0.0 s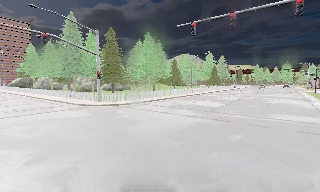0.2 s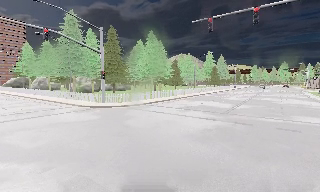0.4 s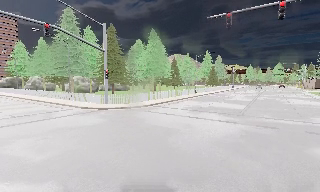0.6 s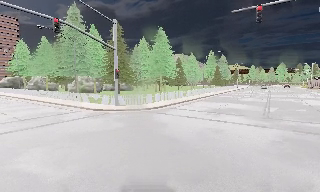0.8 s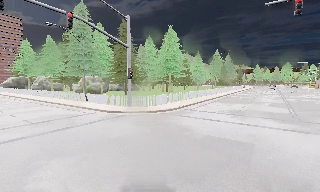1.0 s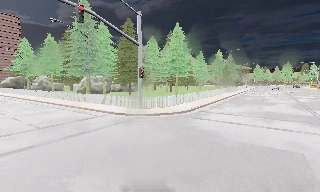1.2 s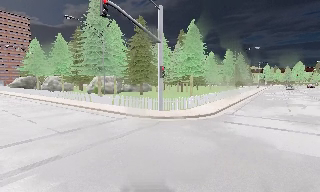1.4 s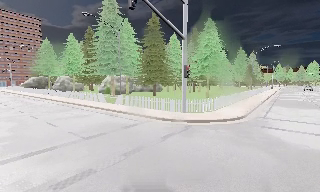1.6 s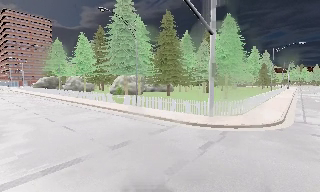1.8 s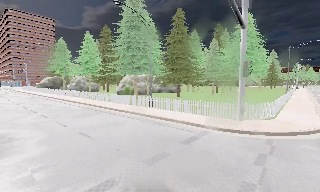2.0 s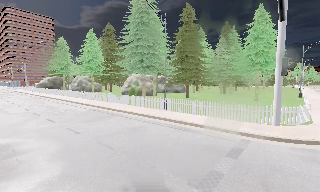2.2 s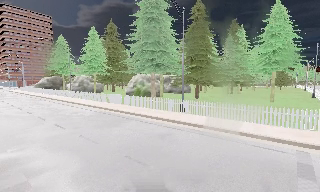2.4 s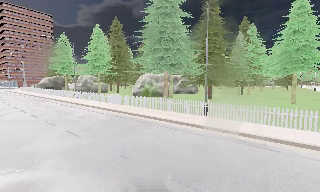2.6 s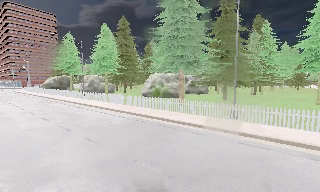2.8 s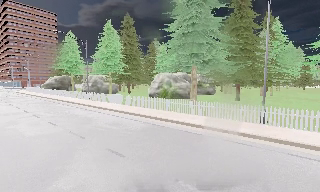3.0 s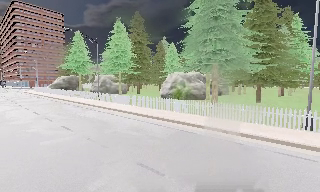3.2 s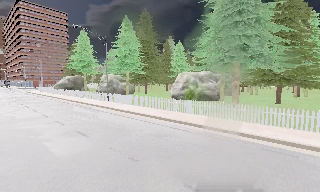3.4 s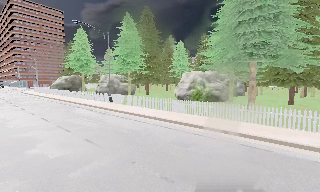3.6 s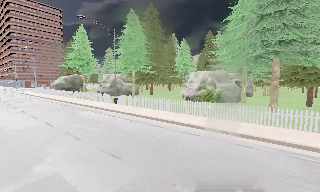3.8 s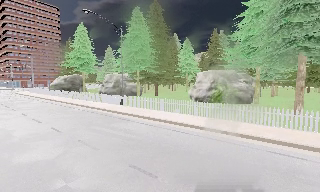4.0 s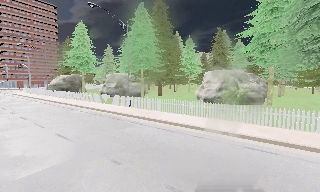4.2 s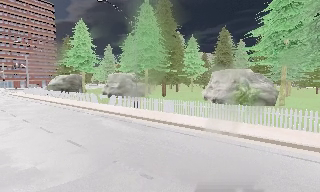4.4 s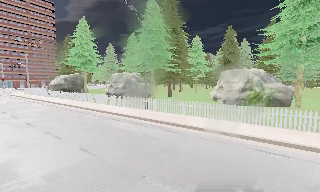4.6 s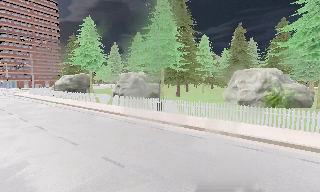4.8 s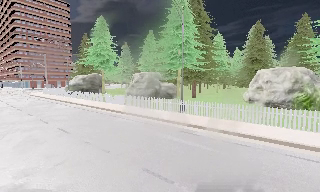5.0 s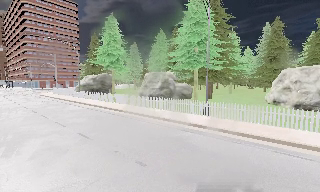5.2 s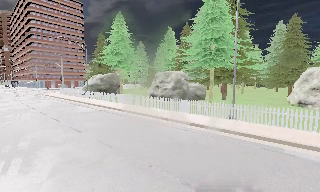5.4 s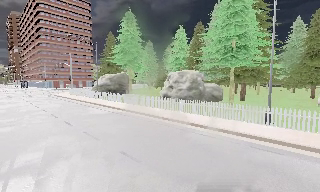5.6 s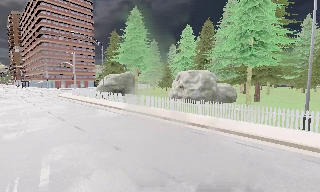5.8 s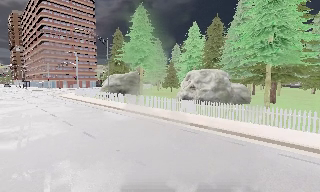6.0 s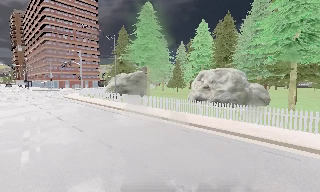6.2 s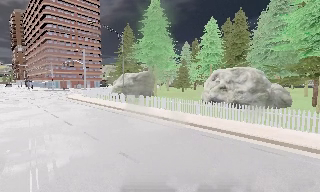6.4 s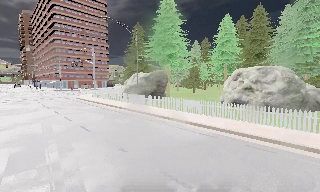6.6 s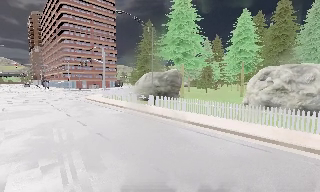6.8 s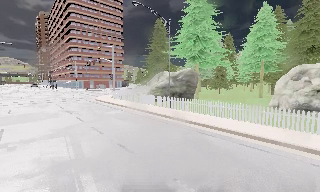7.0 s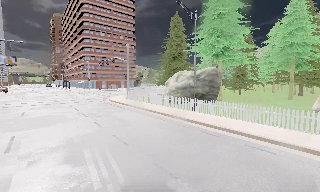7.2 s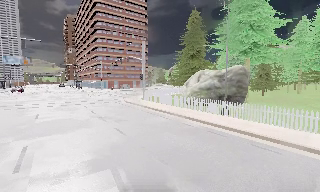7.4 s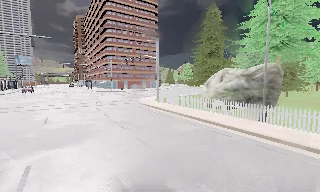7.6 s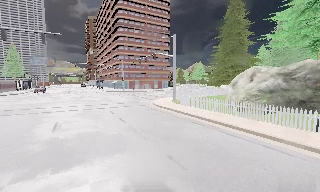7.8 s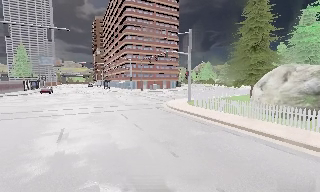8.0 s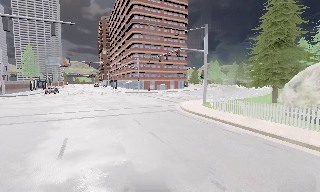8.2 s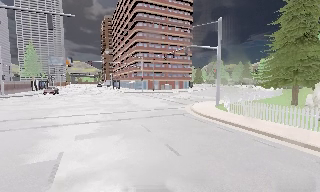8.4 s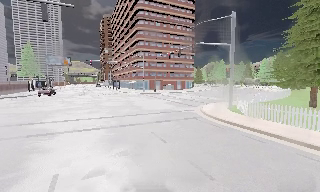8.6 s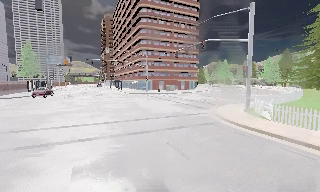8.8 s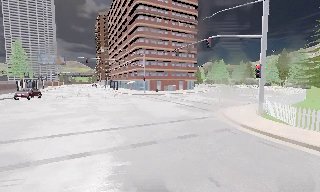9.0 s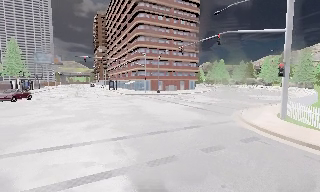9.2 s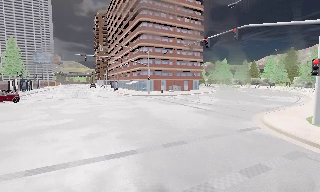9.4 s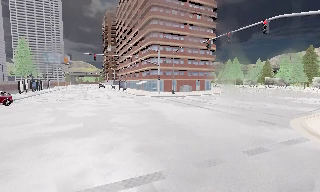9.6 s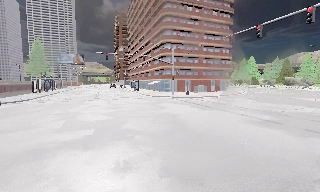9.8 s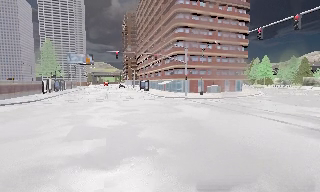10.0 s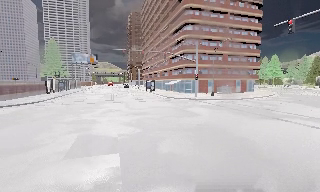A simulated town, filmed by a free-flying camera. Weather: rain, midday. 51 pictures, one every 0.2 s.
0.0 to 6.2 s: The camera travels to its left and forward, about 45 m, so close, fixed things drift to the right.
6.2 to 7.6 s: The camera swings to its left by about 20 degrees, and the scene slides to the right. It travels forward and to its left, about 12 m, so what stands in front looms larger.
7.6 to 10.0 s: The camera pans to its left, which is counterclockwise from overhead, by about 10 degrees. It travels forward and to its left, about 19 m, so what stands in front looms larger.
The film runs forward here.
